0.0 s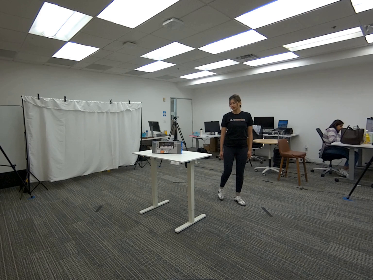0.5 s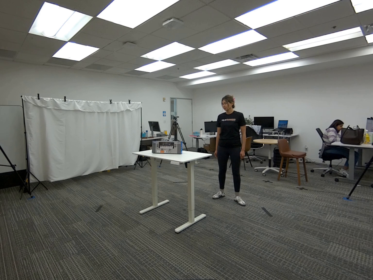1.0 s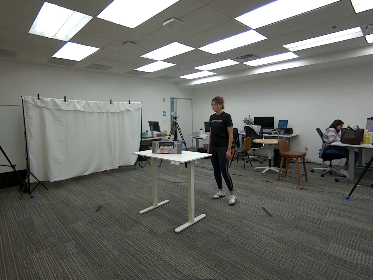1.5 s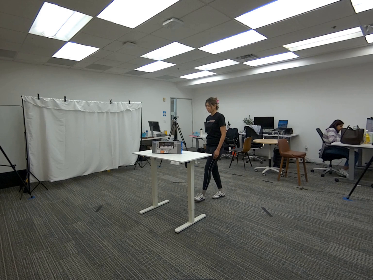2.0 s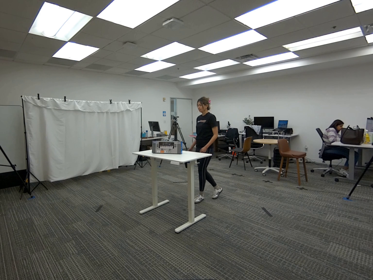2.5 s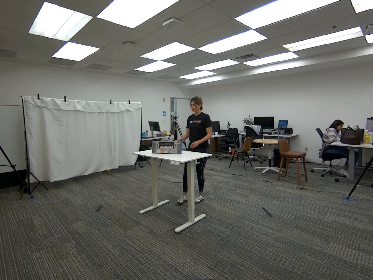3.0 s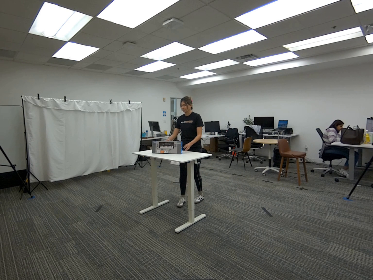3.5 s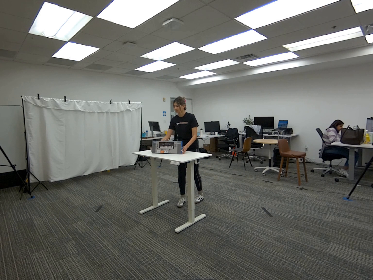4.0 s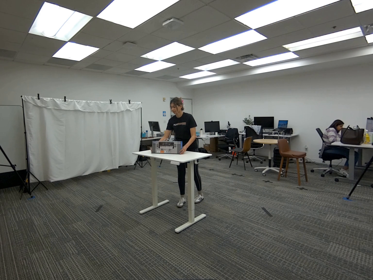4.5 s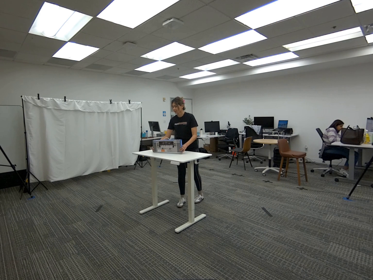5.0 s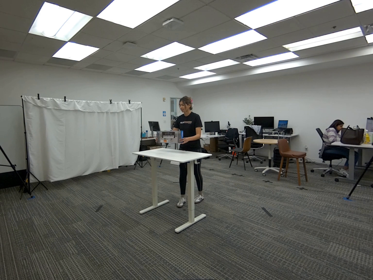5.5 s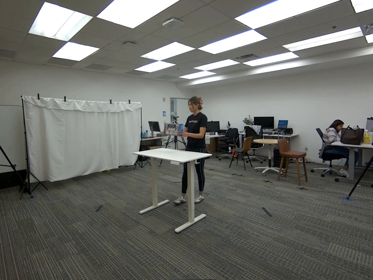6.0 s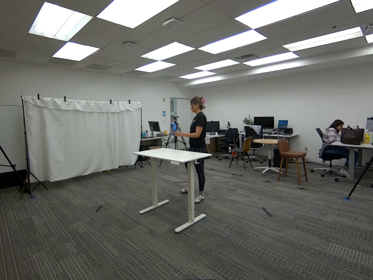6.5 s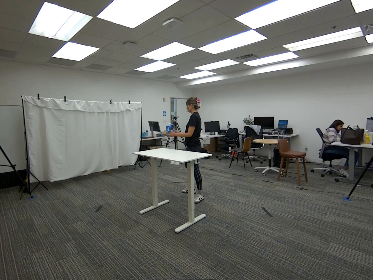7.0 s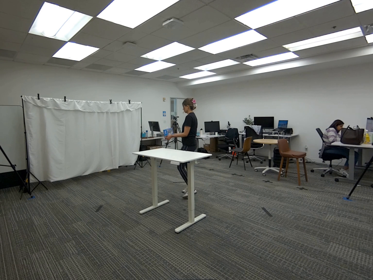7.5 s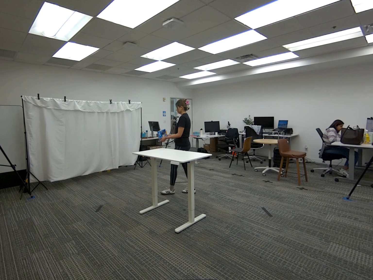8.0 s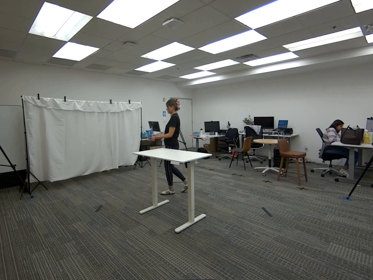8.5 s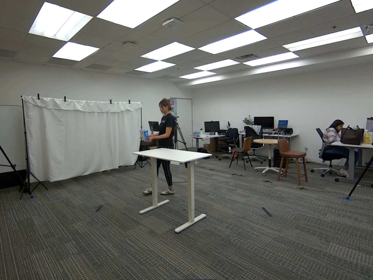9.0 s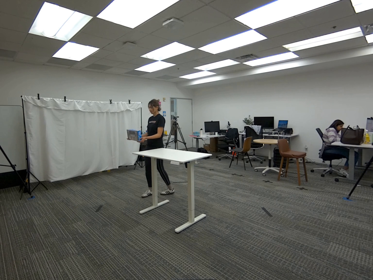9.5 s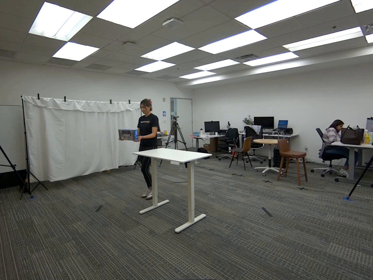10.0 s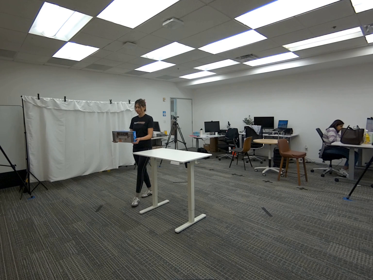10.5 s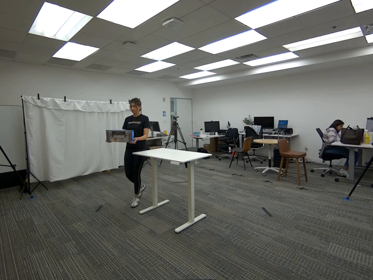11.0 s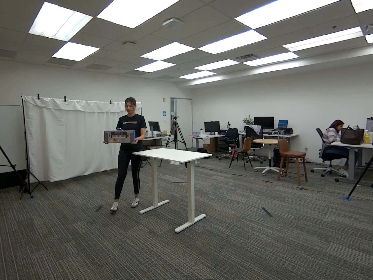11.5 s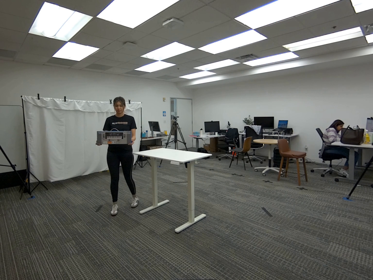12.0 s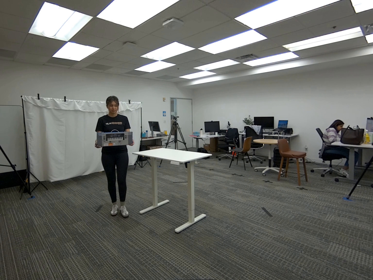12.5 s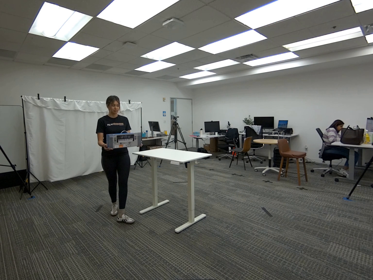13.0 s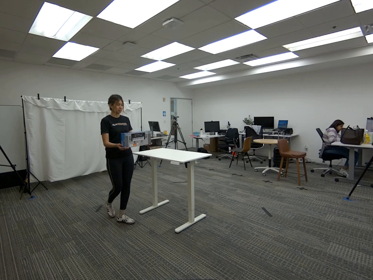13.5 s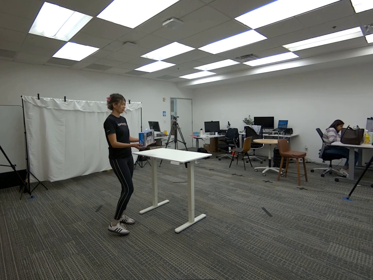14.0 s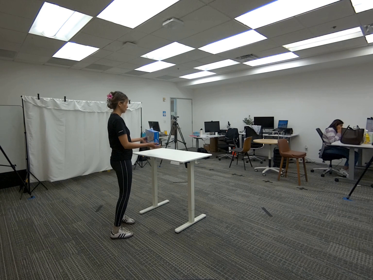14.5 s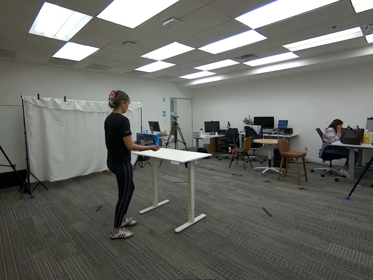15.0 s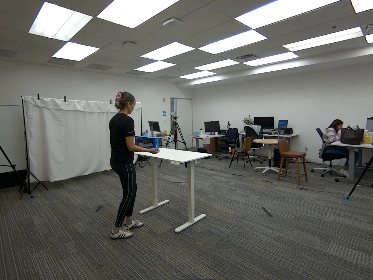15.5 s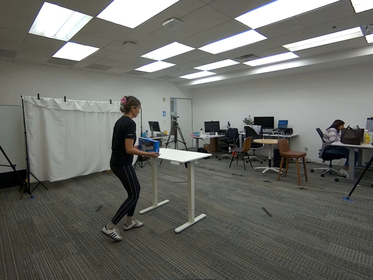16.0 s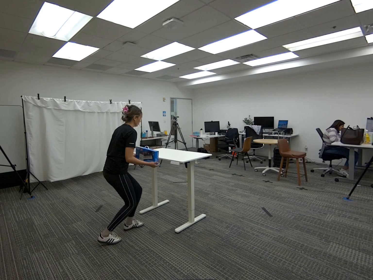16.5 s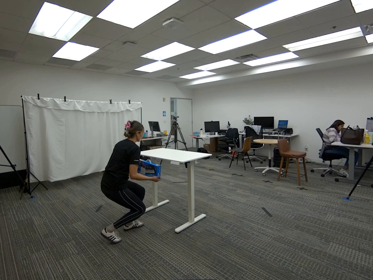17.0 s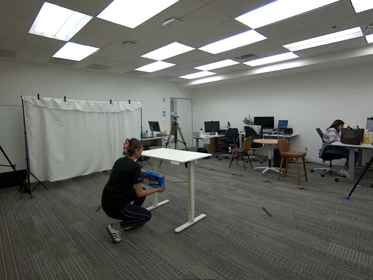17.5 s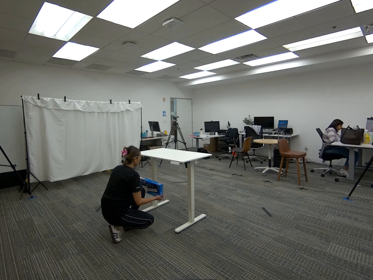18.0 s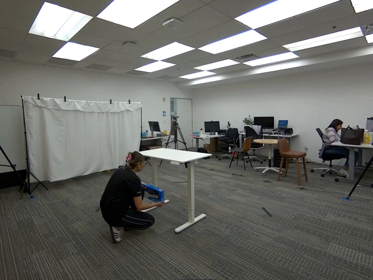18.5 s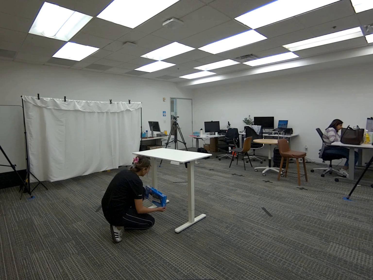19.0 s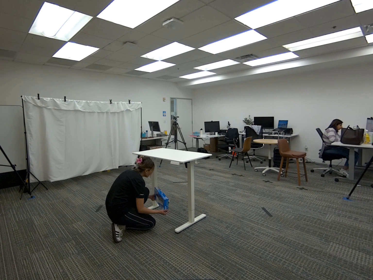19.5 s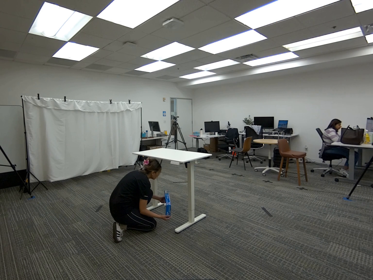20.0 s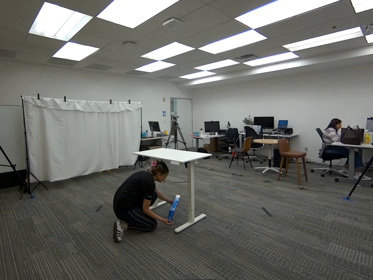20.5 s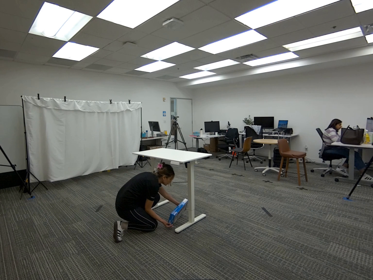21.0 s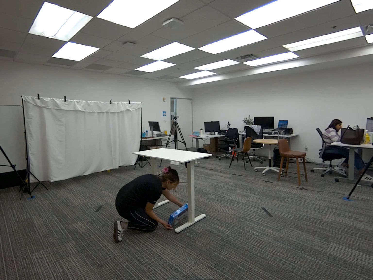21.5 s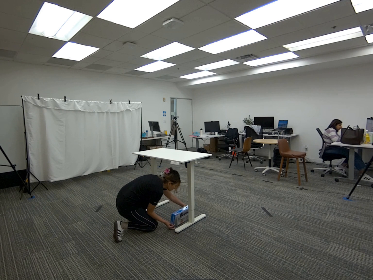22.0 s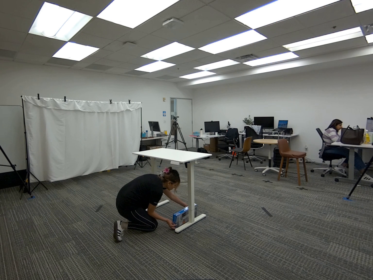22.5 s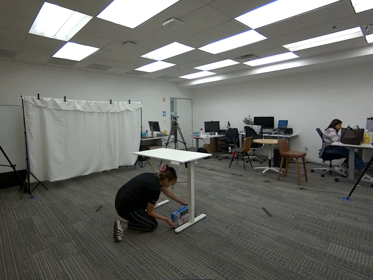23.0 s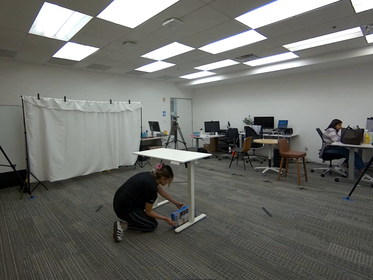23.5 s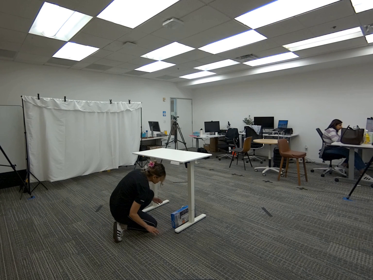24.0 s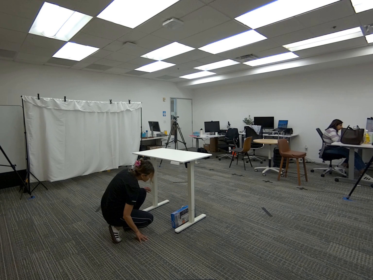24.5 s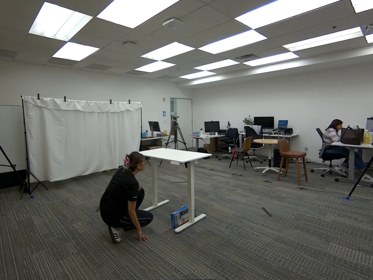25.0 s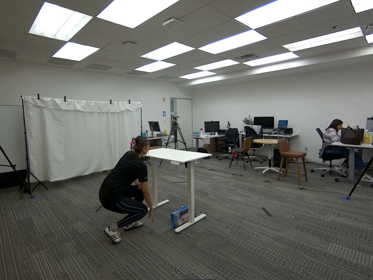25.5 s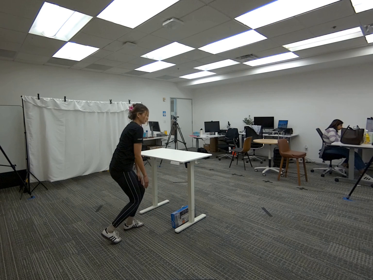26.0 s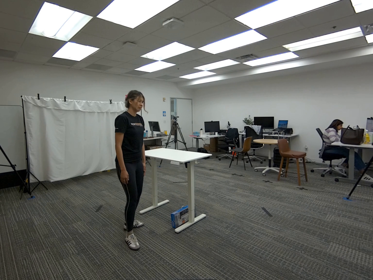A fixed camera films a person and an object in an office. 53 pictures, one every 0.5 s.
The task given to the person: Walk to the black keyboard box from the white desk, grab the keyboard box with both hands, and place the keyboard box under the white desk.
